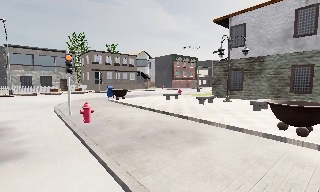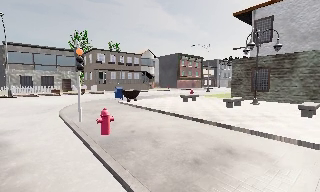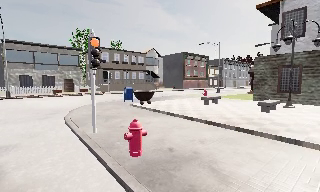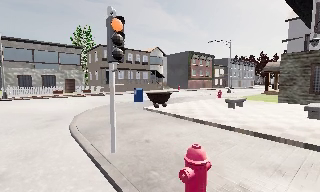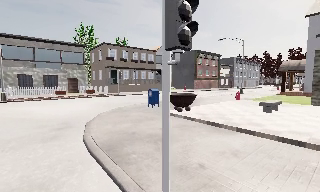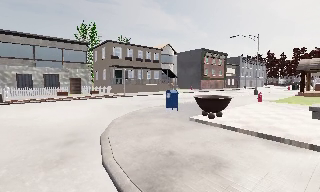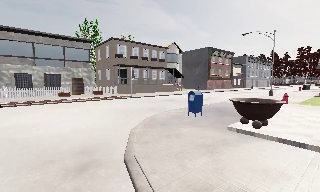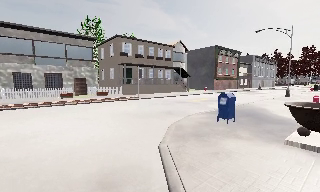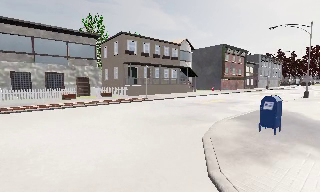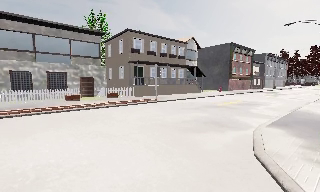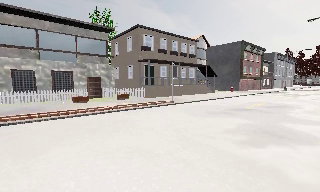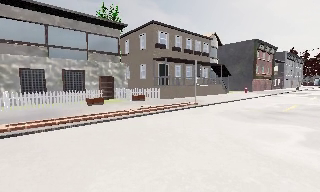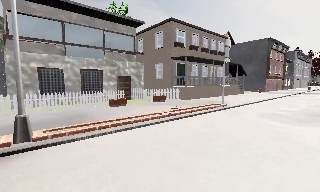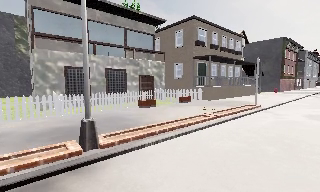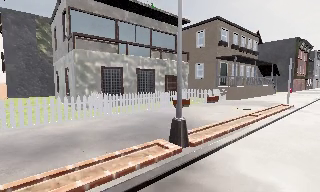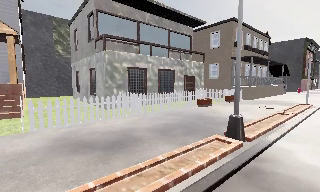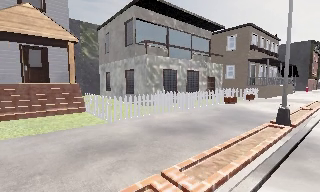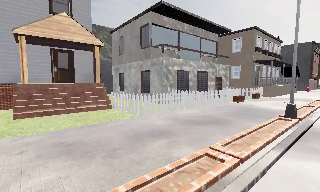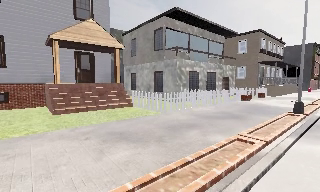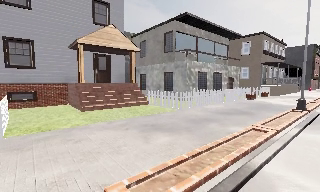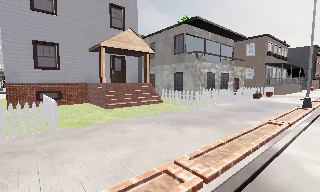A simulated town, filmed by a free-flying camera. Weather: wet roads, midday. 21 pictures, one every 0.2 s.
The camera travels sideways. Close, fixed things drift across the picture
to the right.
0.0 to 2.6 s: The camera travels to its left and forward, about 20 m, so close, fixed things drift to the right.
2.6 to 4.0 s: The camera travels to its left and backward, about 11 m, so close, fixed things drift to the right. It loses speed.
The film runs forward here.
